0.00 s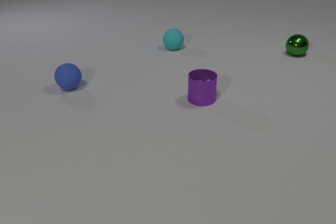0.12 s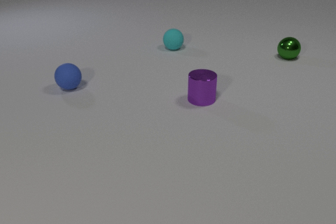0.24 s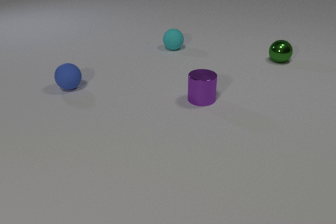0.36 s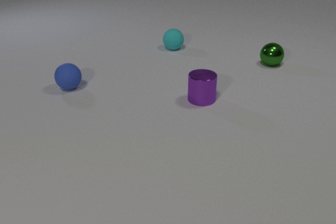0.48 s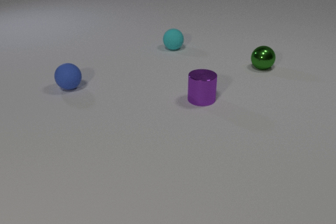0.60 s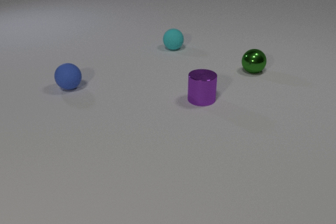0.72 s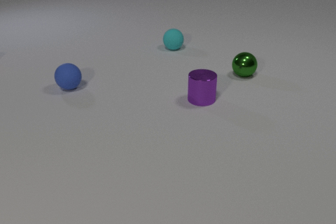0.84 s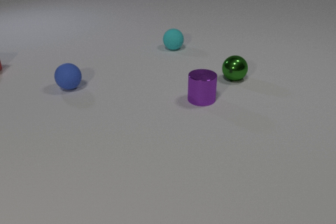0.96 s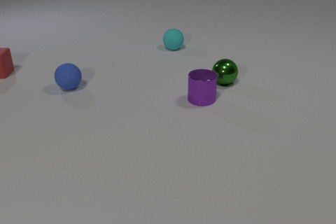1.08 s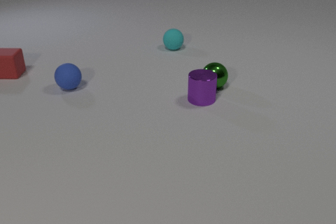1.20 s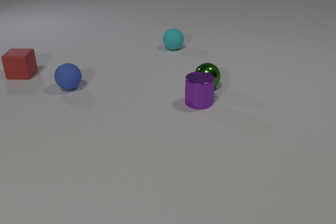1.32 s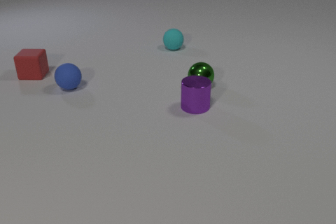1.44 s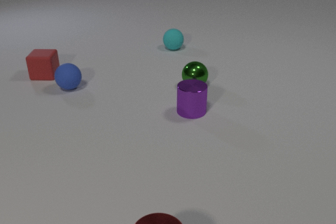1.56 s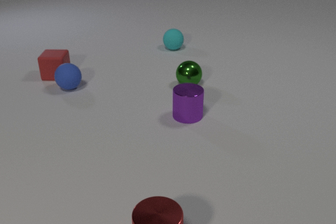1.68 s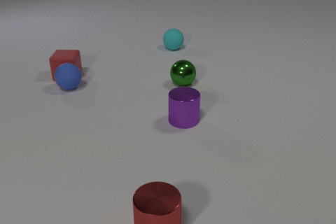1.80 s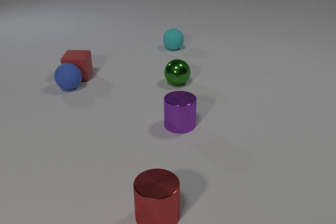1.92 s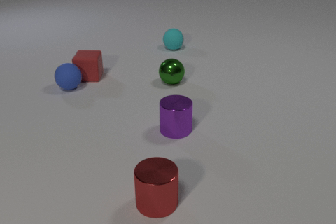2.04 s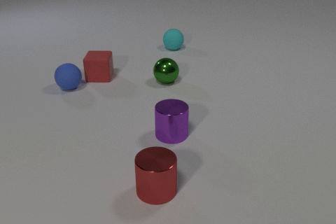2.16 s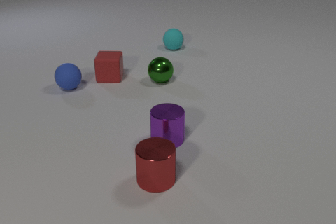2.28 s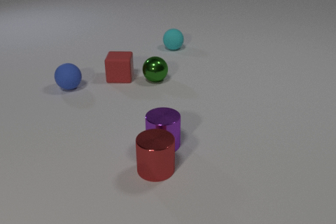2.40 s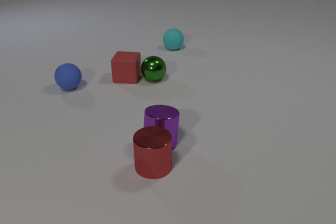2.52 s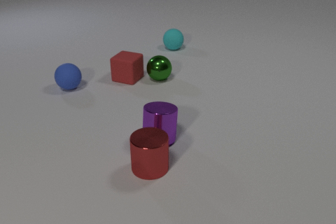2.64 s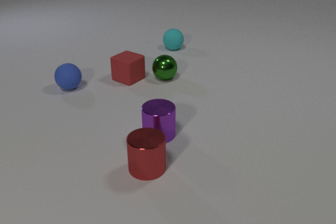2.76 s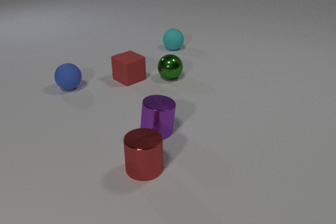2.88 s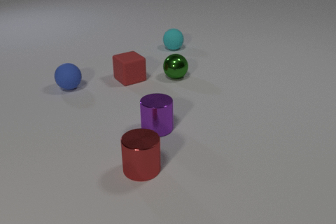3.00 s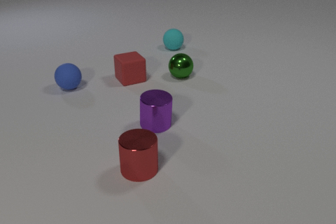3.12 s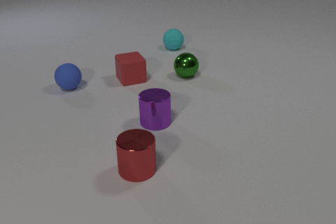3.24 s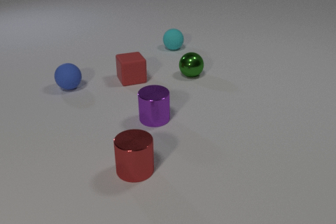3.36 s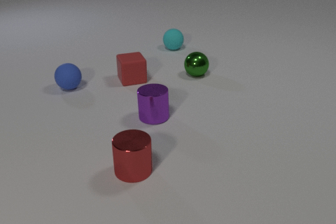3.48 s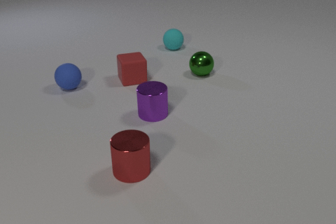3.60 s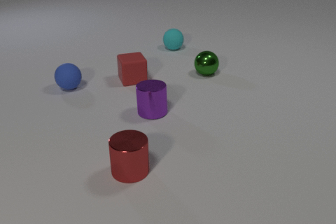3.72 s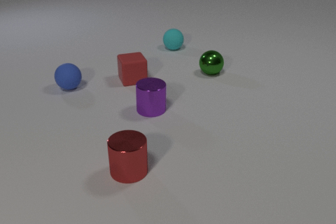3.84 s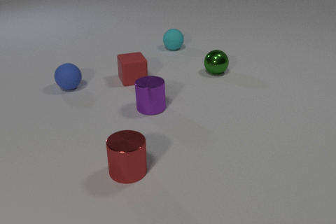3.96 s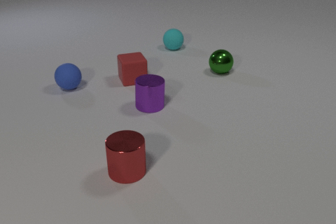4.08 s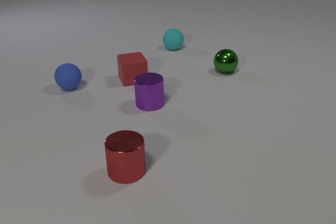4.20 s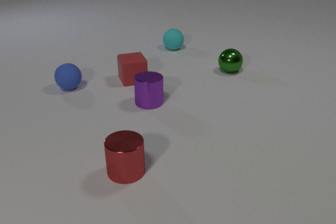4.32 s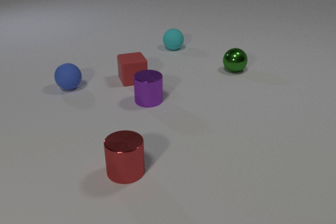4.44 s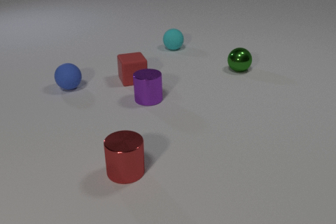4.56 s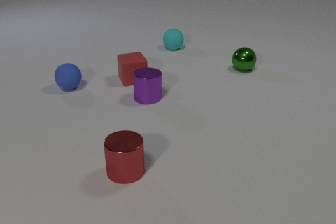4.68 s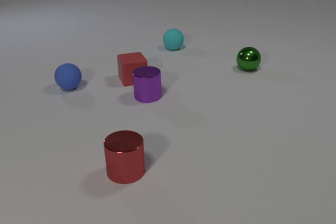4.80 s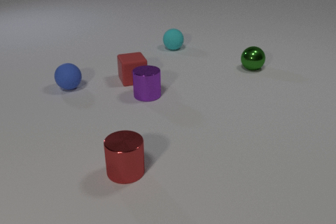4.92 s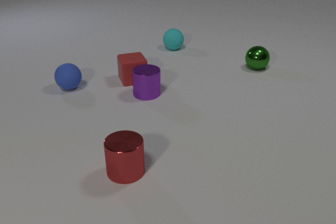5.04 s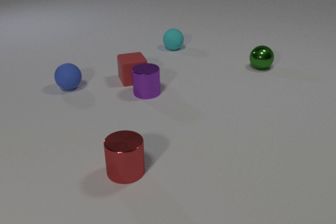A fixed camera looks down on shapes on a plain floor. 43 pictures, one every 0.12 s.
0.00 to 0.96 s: The green metal sphere rolls toward the camera and to the left. The red rubber cube comes in at the left edge, slides to the right and toward the camera.
0.96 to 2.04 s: The green metal sphere rolls to the left. The purple metal cylinder slides toward the camera and to the left. The red metal cylinder comes in at the bottom edge, slides away from the camera. The red rubber cube slides to the right. The green metal sphere and the purple metal cylinder collide.
2.04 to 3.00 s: The green metal sphere rolls to the right and away from the camera. The purple metal cylinder slides away from the camera and to the left. The red metal cylinder slides away from the camera and to the left. The red rubber cube slides to the right, spins clockwise seen from above by about 60 degrees, its near face sliding to the left. The purple metal cylinder and the red metal cylinder collide. The green metal sphere and the red rubber cube collide.
3.00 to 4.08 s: The green metal sphere rolls to the right. The purple metal cylinder slides away from the camera. The red metal cylinder slides to the left.
4.08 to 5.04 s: The green metal sphere rolls to the right and away from the camera. The purple metal cylinder slides away from the camera.
What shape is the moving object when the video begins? sphere.
What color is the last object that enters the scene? red.
How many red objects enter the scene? 2.
